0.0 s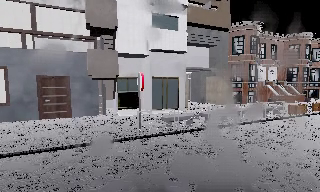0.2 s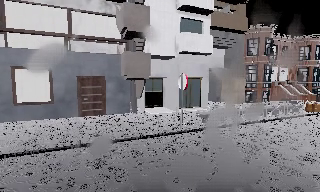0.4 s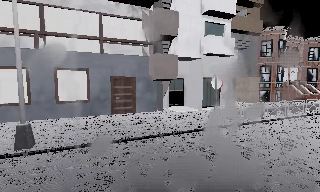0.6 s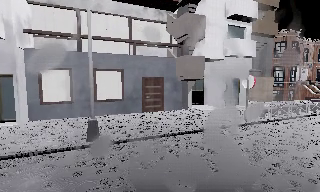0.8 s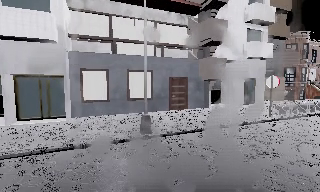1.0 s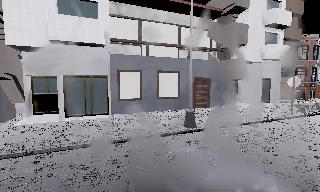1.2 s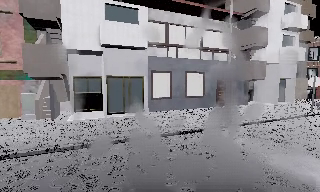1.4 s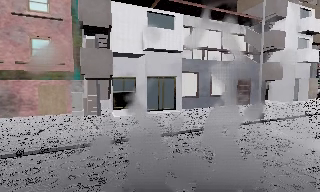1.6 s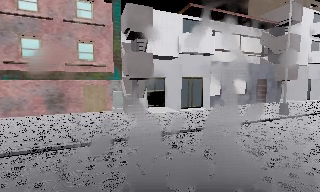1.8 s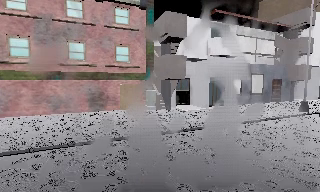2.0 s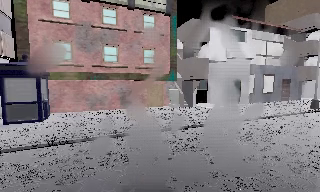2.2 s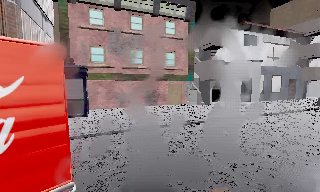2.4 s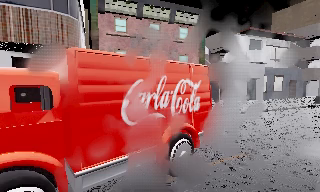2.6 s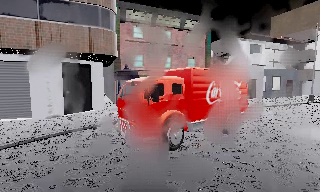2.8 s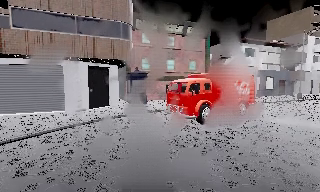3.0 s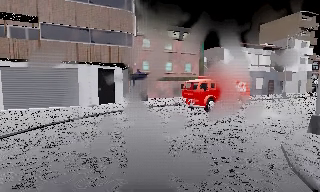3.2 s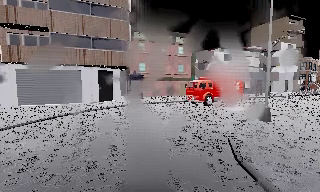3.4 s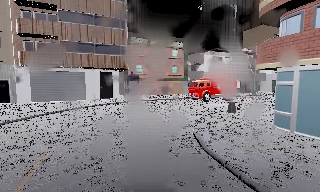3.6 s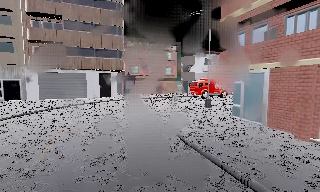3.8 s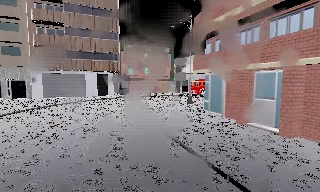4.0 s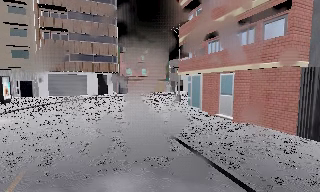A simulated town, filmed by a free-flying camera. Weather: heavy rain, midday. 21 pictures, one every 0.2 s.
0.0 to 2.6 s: The camera travels to its left and backward, about 25 m, so close, fixed things drift to the right.
2.6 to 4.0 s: The camera travels backward, about 14 m, so what stands in front gets smaller.
The film runs backward here.
